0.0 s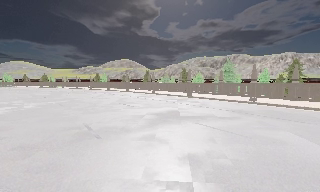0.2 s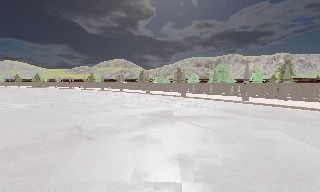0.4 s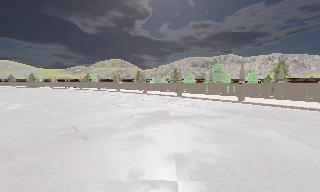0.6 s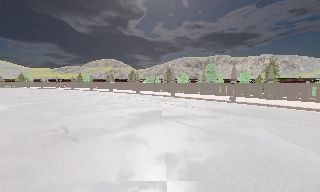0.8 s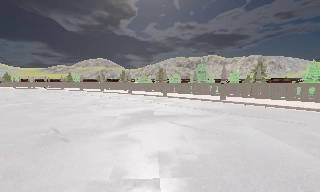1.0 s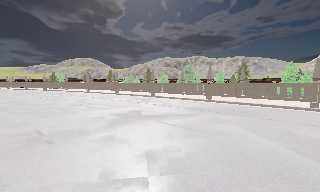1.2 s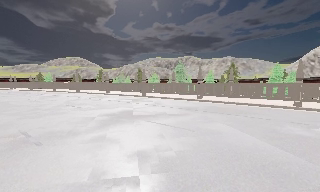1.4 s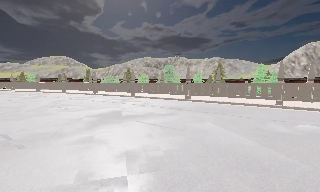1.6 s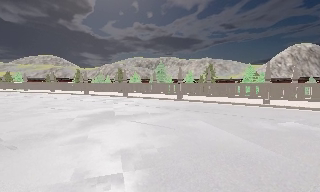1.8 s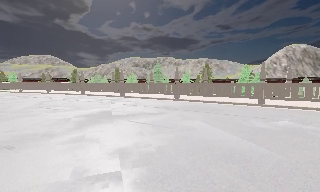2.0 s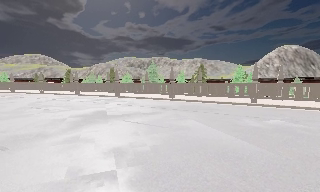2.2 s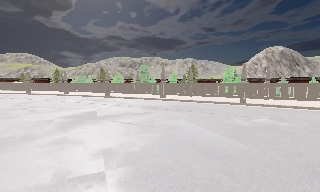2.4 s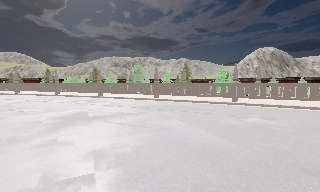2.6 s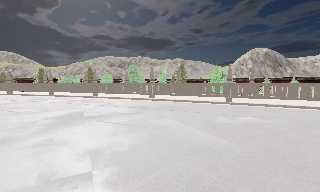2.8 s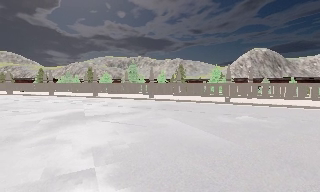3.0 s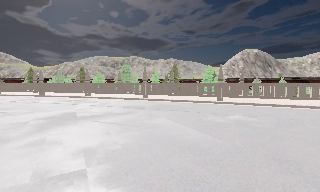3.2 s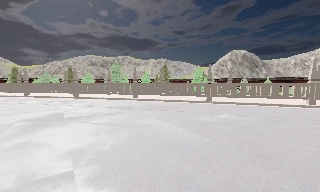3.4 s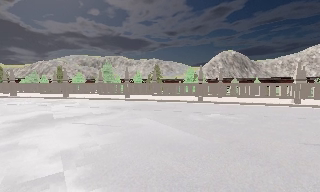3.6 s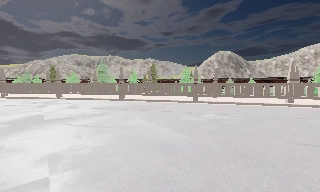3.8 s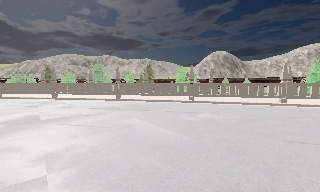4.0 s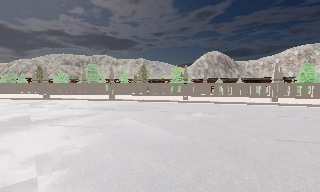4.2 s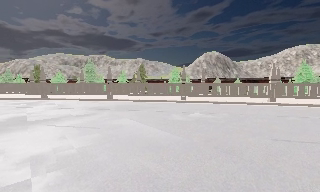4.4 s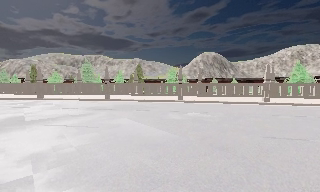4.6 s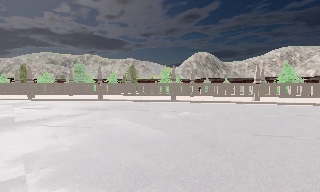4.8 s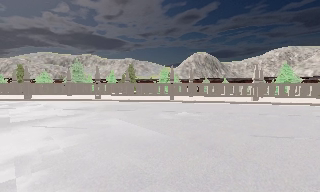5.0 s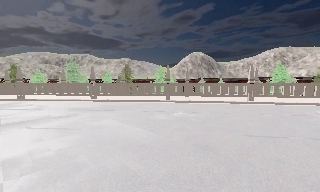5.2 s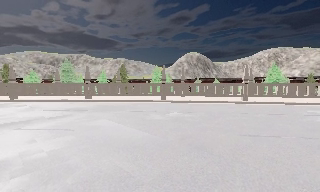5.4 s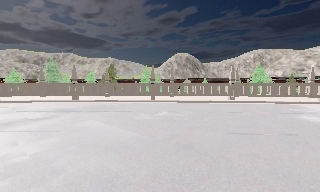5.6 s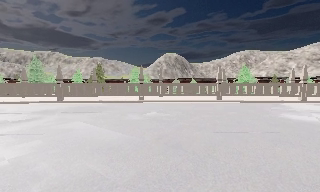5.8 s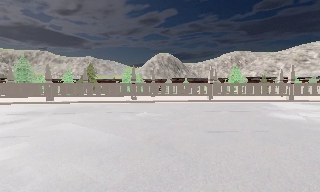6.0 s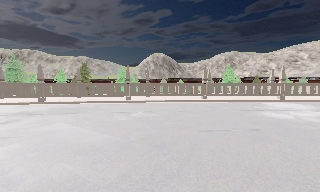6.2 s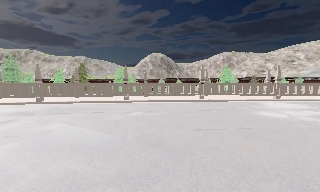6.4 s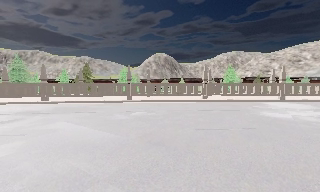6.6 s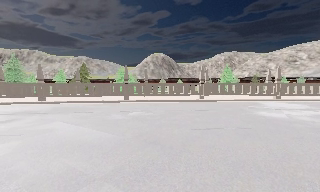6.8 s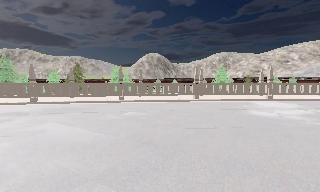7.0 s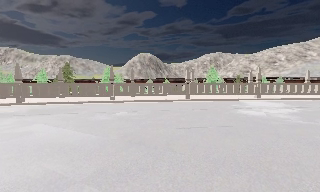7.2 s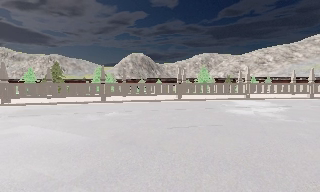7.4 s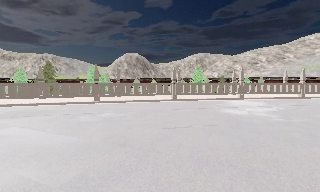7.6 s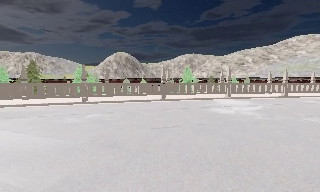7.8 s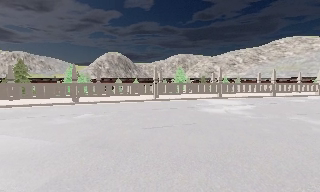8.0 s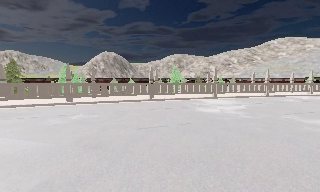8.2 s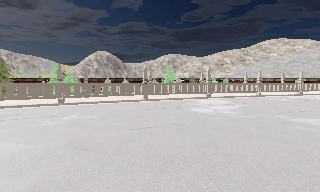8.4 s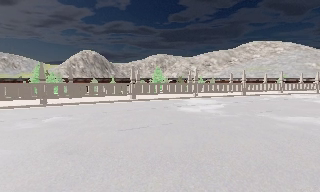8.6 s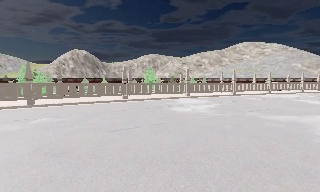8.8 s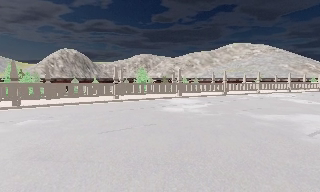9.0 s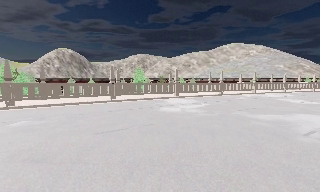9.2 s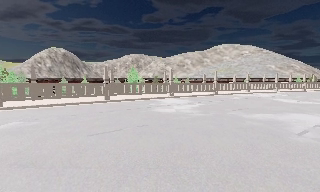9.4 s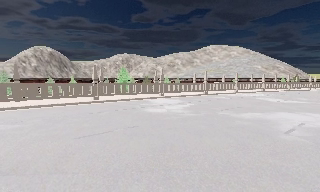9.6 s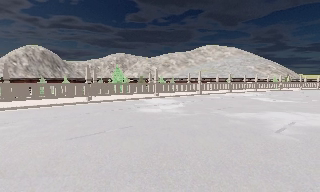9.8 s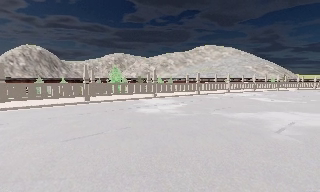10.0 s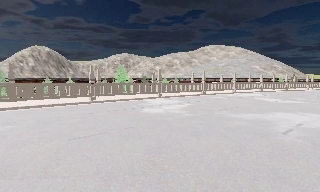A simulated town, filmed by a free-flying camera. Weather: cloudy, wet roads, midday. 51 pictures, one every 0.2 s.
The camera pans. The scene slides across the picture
to the left.
The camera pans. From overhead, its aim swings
clockwise.
0.0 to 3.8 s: The camera pans to its right, which is clockwise from overhead, by about 45 degrees. It travels backward, about 1 m.
3.8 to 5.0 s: The camera shifts only a little, or ends up much as it began.
5.0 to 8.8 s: The camera pans to its right, which is clockwise from overhead, by about 40 degrees. It travels to its right, about 0.5 m, so close, fixed things drift to the left.
8.8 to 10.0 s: The camera shifts only a little, or ends up much as it began.
The film runs backward here.
